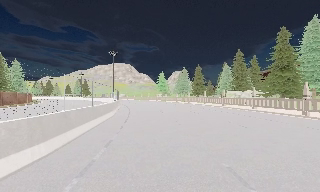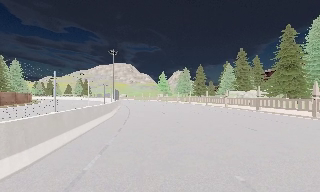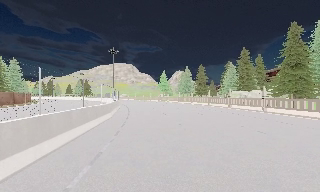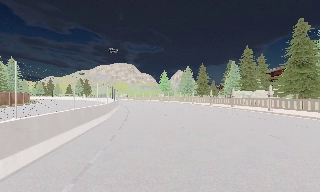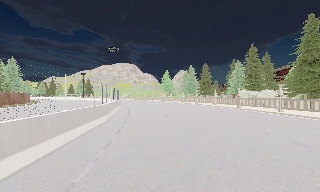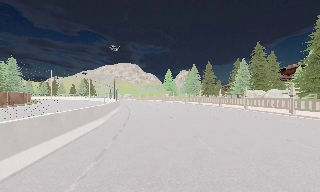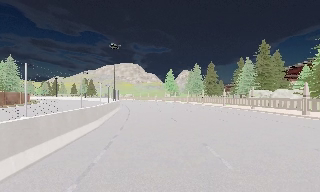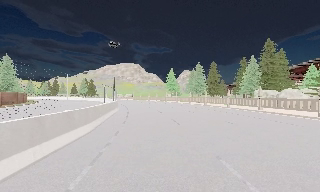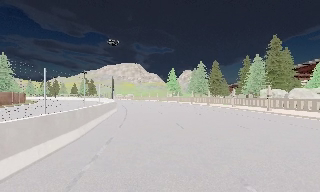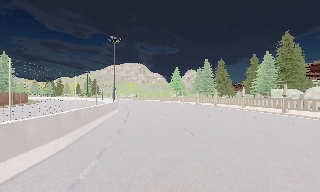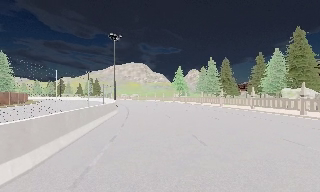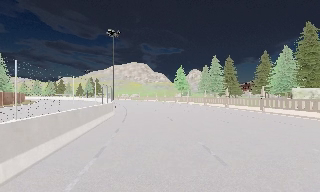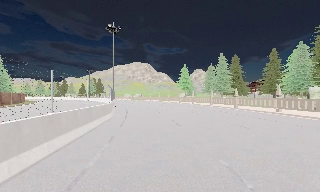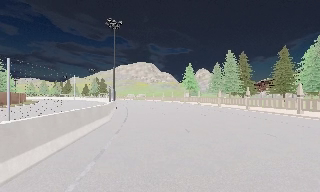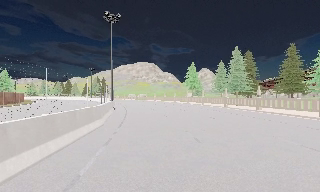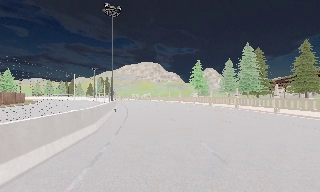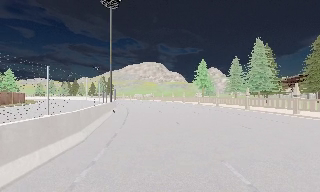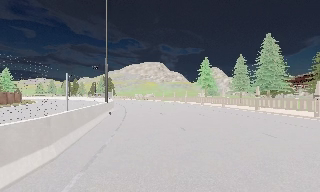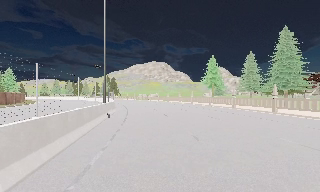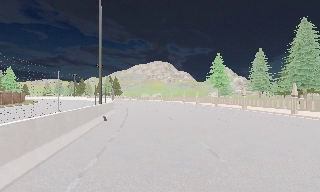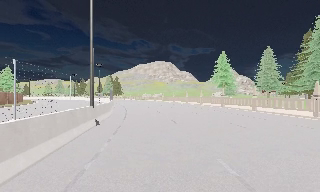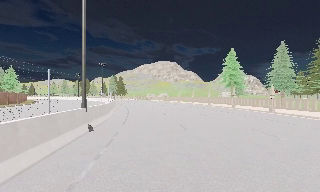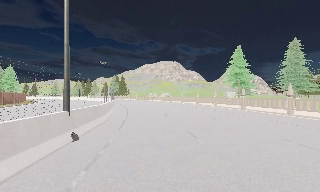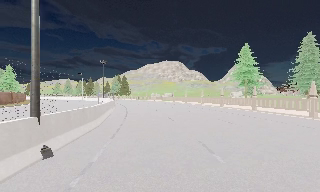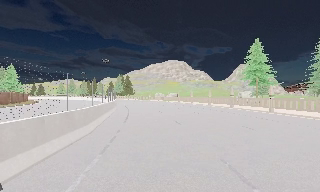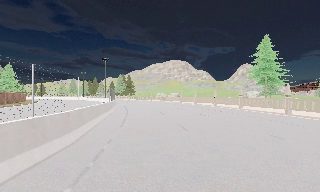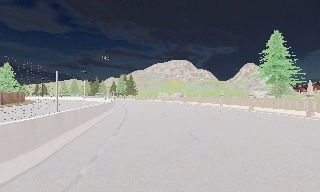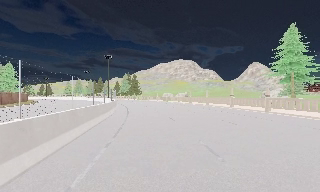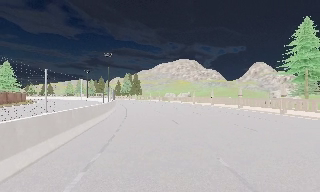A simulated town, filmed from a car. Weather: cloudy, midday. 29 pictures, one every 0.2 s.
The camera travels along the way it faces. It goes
forward.
0.0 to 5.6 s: The scene slides to the right, as the camera pans about 25 degrees to its left. It travels forward, about 45 m, so what stands in front looms larger. It gains speed.
The film runs forward here.
